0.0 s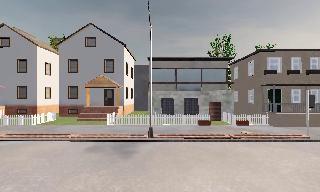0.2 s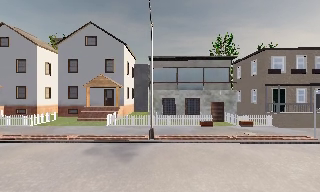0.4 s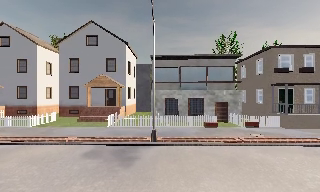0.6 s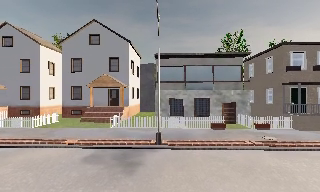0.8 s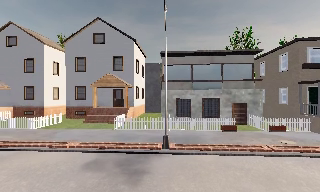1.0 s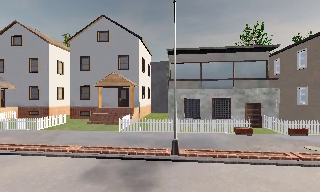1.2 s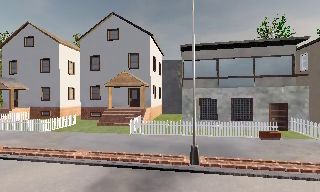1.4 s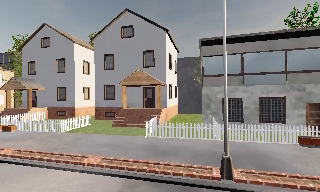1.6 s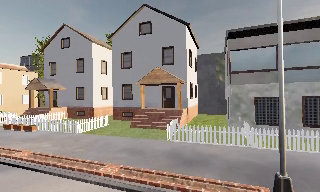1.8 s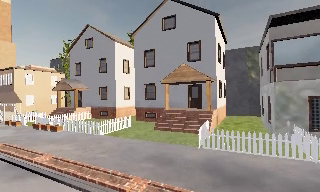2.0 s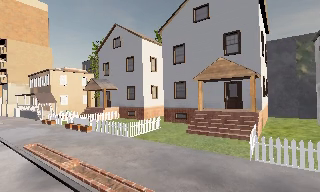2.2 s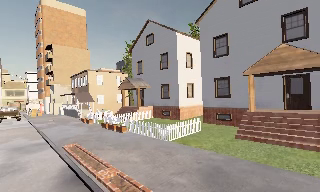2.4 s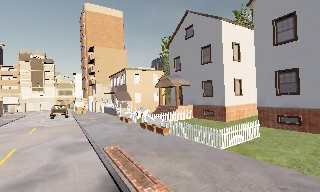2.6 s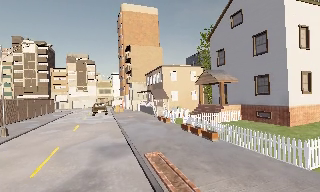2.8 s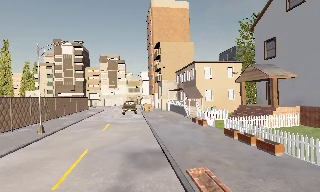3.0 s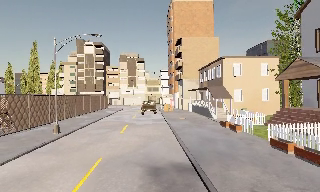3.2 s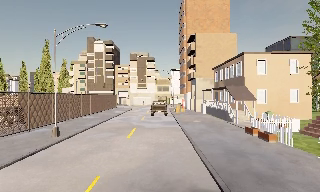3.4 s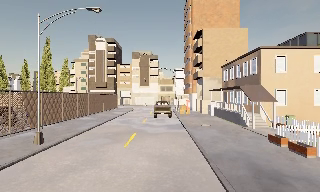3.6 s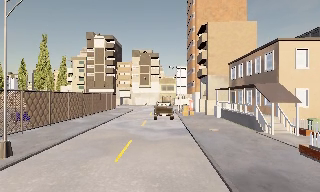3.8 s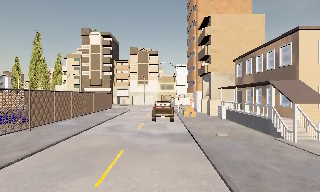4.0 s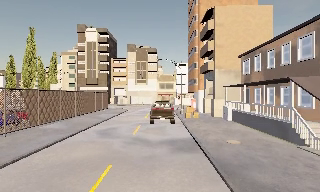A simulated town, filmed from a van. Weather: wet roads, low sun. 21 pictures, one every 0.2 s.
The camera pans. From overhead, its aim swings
counterclockwise.
The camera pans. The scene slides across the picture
to the right.
0.0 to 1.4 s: The camera swings to its left by about 15 degrees, and the scene slides to the right. It travels forward, about 5 m, so what stands in front looms larger. It gains speed.
1.4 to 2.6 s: The camera swings to its left by about 55 degrees, and the scene slides to the right. It travels forward and to its left, about 9 m.
2.6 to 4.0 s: The camera swings to its left by about 20 degrees, and the scene slides to the right. It travels forward, about 13 m, so what stands in front looms larger.
The film runs forward here.
